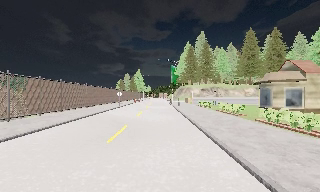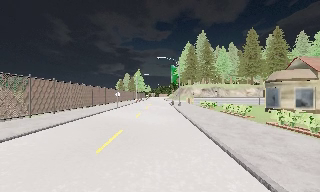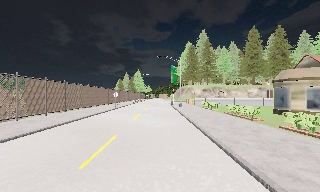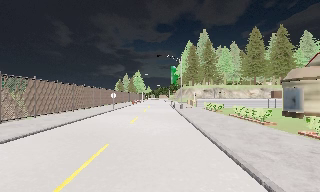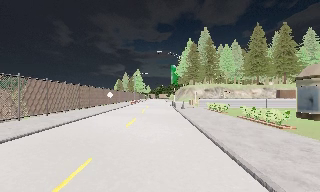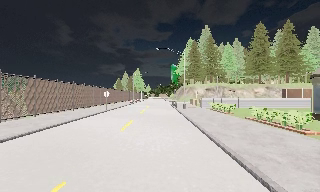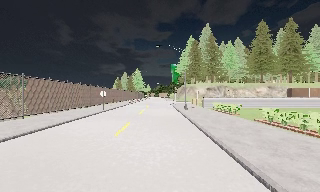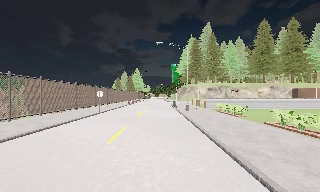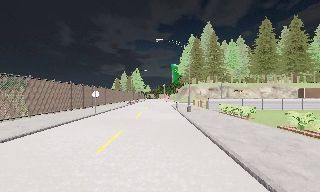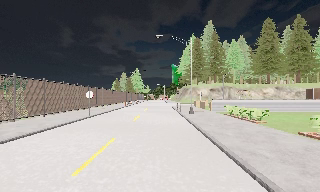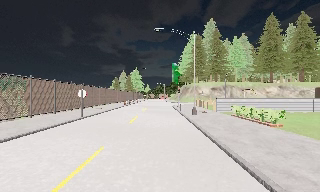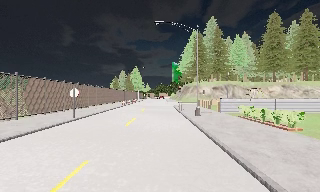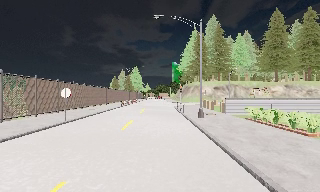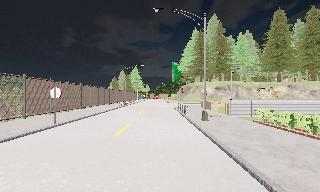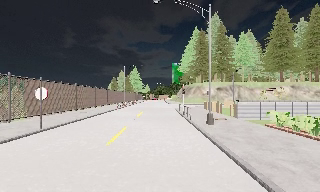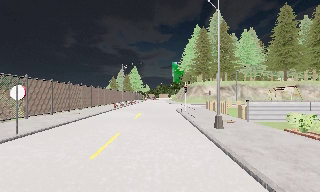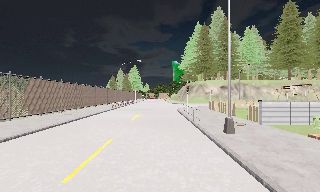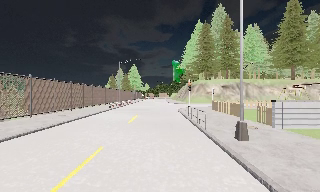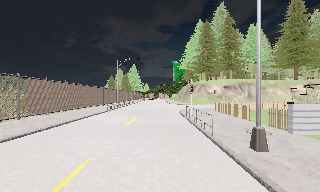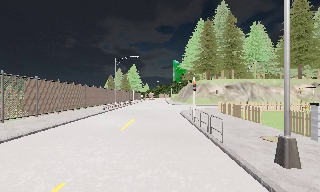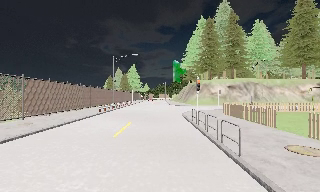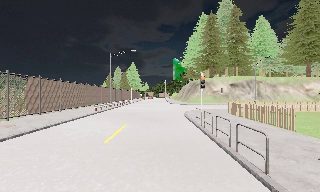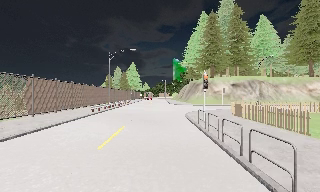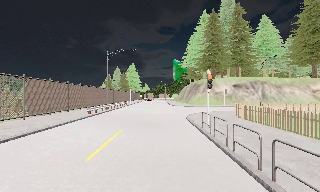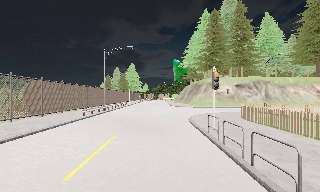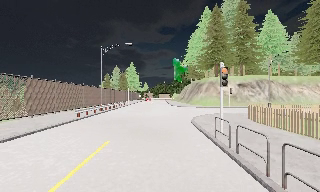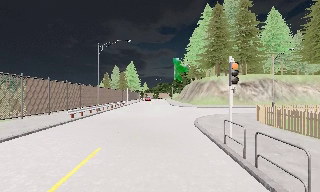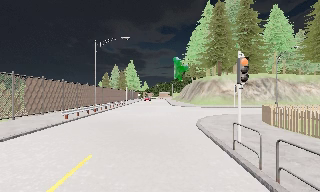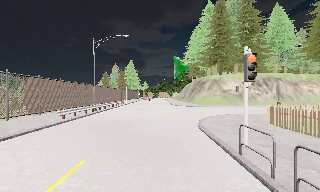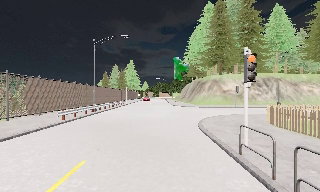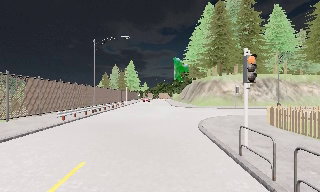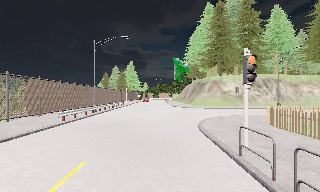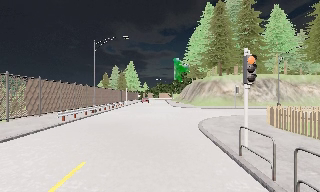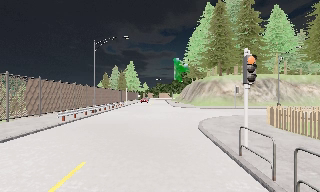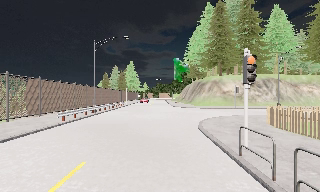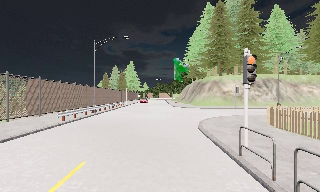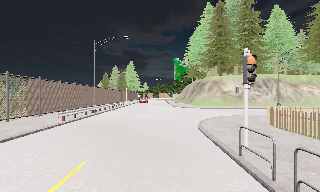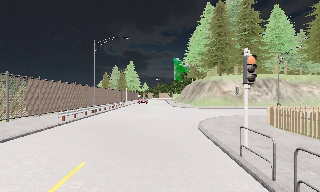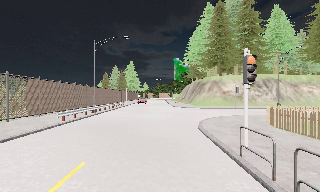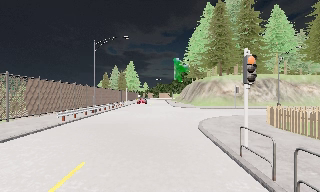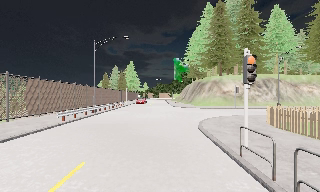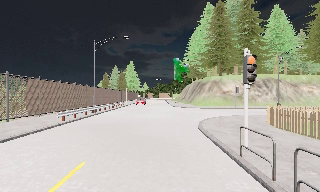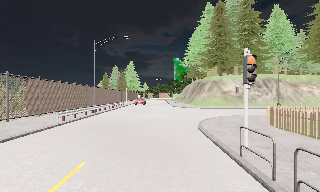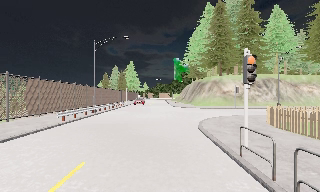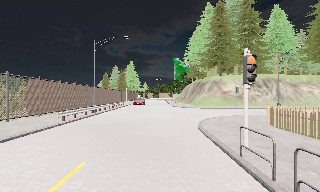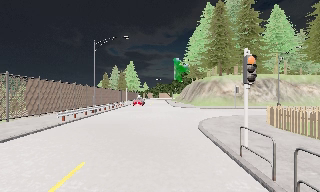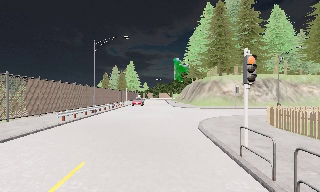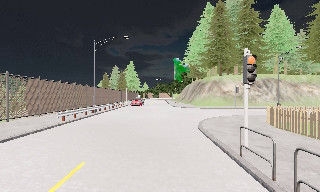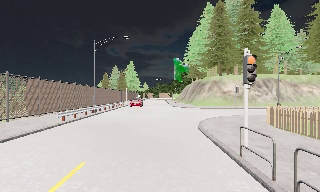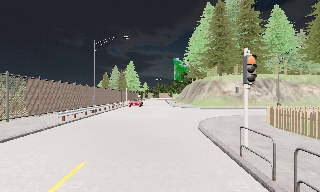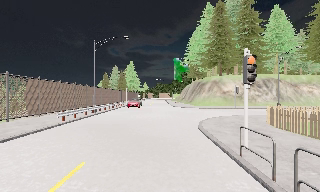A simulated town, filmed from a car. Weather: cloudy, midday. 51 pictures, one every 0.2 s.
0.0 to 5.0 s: The camera travels forward, about 30 m, so what stands in front looms larger.
5.0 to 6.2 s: The camera travels forward, about 2 m, so what stands in front looms larger. It loses speed.
6.2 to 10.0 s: The camera keeps its place and its aim.
The film runs forward here.
